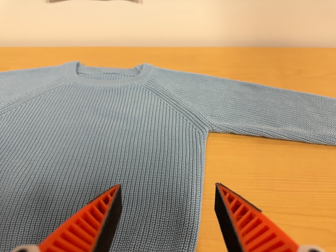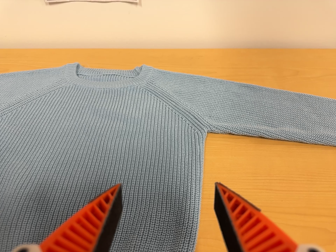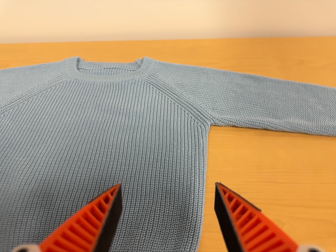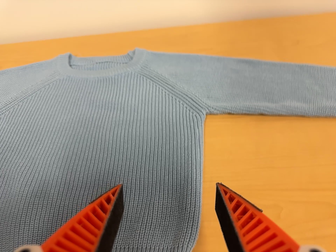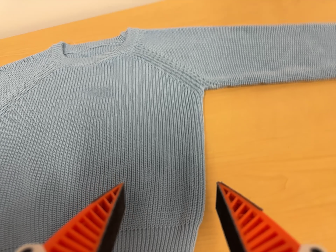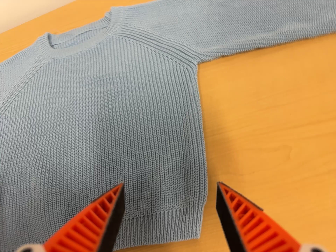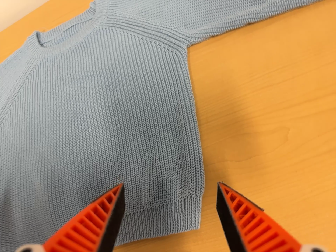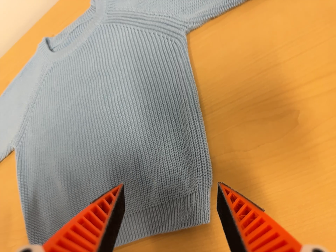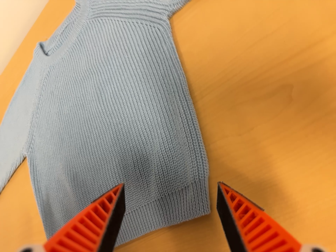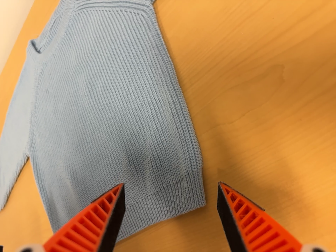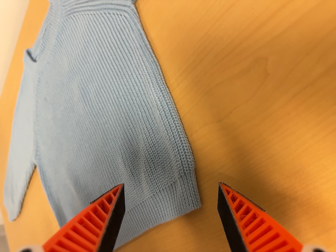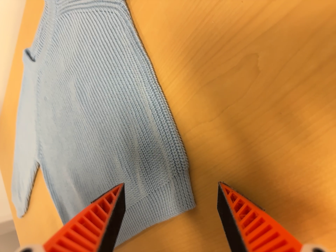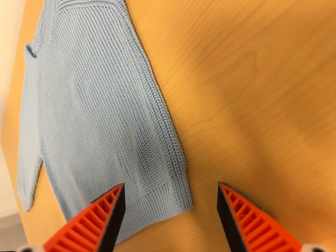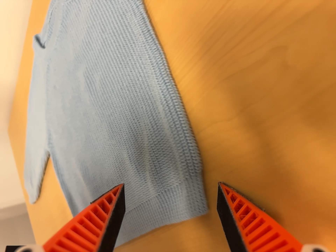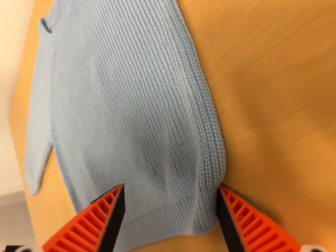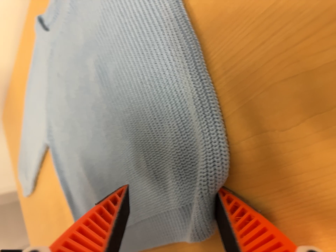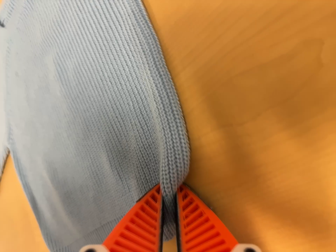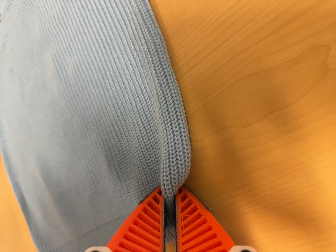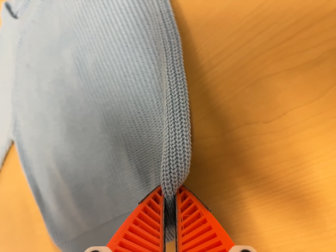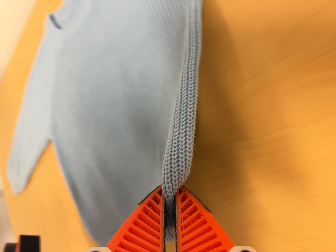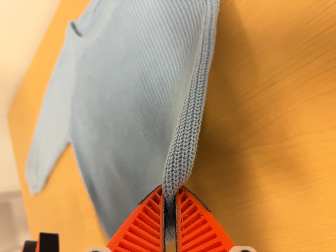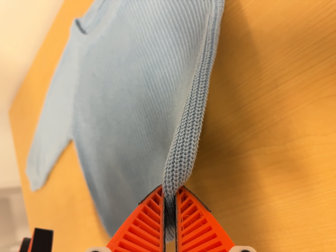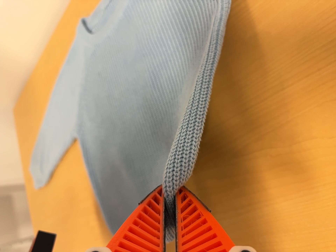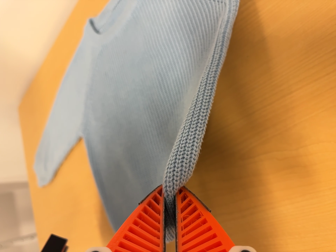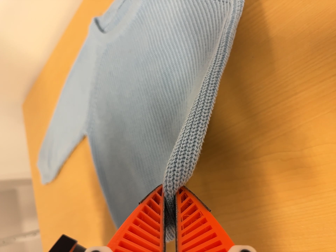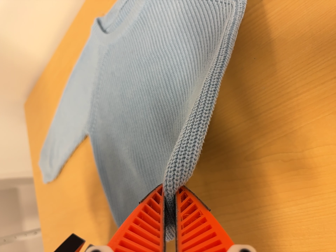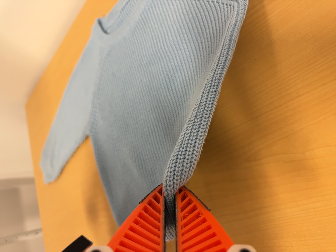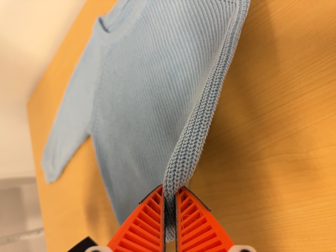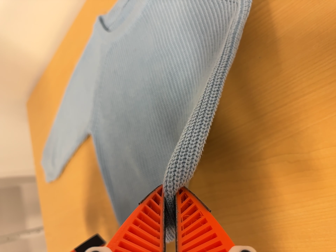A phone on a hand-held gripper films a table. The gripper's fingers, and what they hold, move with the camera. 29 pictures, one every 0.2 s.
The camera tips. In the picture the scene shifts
upward.
0.0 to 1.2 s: The camera pans to its left by about 10 degrees. It travels to its right and toward the top of its view, about 10 cm. Its aim tips toward the bottom of its view by about 20 degrees, and the scene shifts upward. It rolls about its line of sight by about 25 degrees, and the scene rotates counterclockwise.
1.2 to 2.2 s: The camera pans to its left by about 20 degrees. It travels to its right, about 14 cm. Its aim tips toward the bottom of its view by about 15 degrees, and the scene shifts upward. It rolls about its line of sight by about 25 degrees, and the scene rotates counterclockwise.
2.2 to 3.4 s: The camera travels forward, about 7 cm, so what stands in front looms larger.
3.4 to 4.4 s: The camera travels to its left and backward, about 9 cm, so close, fixed things drift to the right.
4.4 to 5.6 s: The camera shifts only a little, or ends up much as it began.
The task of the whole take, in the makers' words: fold up.
The film runs forward here.
